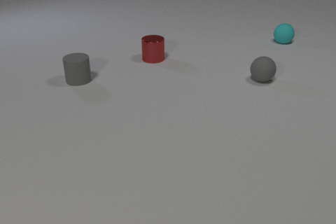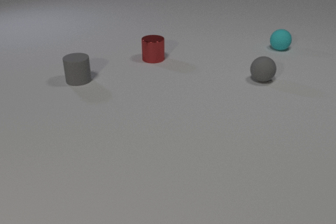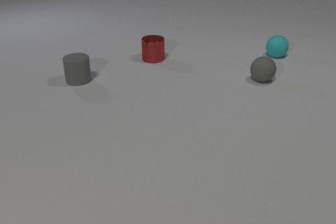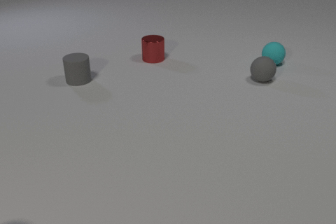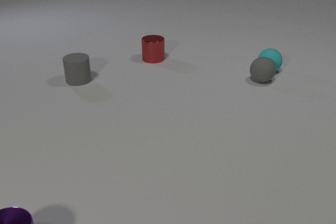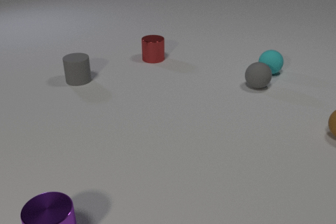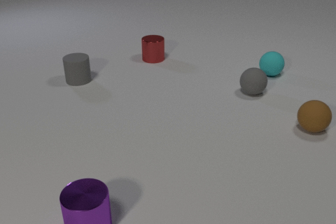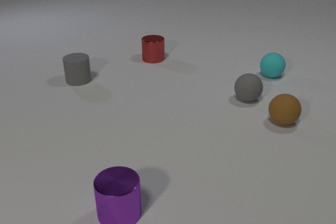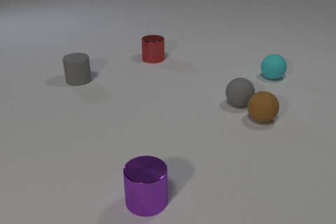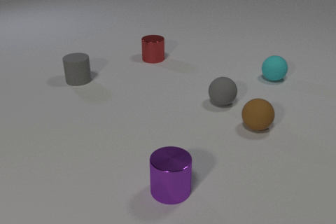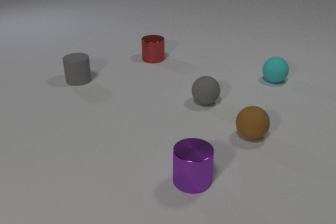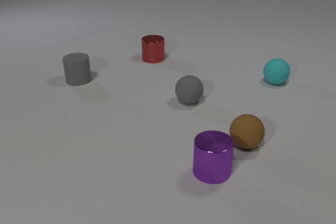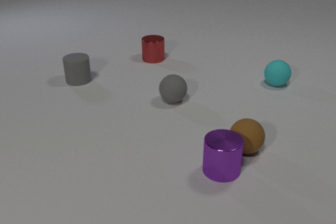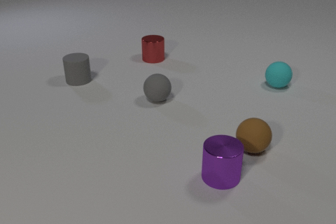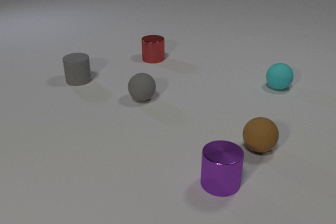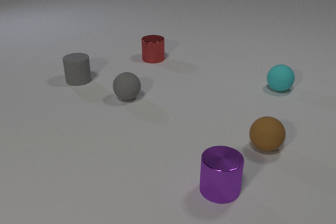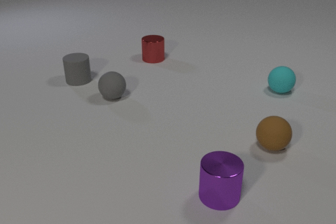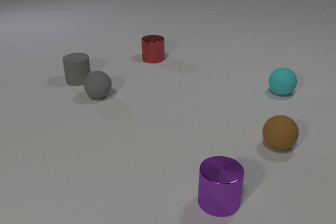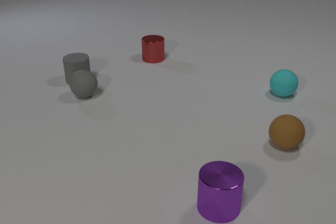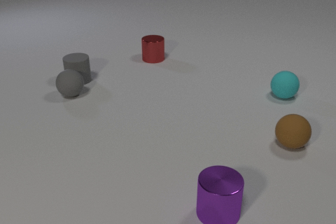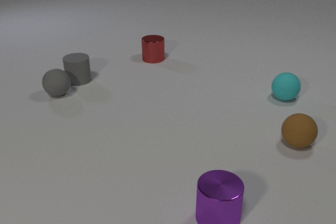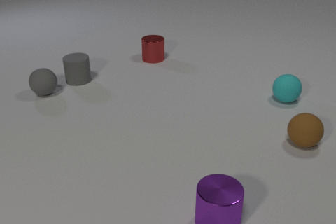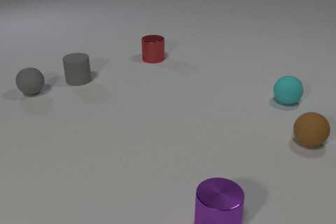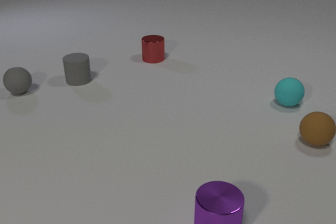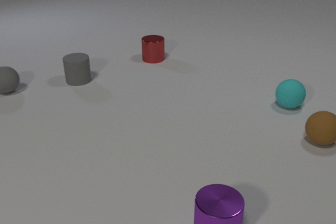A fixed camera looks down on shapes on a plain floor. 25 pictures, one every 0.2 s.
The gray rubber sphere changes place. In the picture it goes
to the left.
The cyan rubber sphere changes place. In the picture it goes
toward the camera.
0.0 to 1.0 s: The cyan rubber sphere rolls toward the camera. The gray rubber sphere rolls toward the camera. The brown rubber sphere comes in at the right edge. The purple metal cylinder comes in at the bottom edge, slides to the right. The cyan rubber sphere and the gray rubber sphere collide.
1.0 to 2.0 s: The cyan rubber sphere rolls toward the camera. The gray rubber sphere rolls to the left and toward the camera. The brown rubber sphere rolls to the left. The purple metal cylinder slides to the right and away from the camera. The gray rubber sphere and the brown rubber sphere collide.
2.0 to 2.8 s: The cyan rubber sphere rolls toward the camera. The gray rubber sphere rolls to the left. The brown rubber sphere rolls toward the camera and to the right. The purple metal cylinder slides to the right. The brown rubber sphere and the purple metal cylinder collide.
2.8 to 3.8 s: The cyan rubber sphere rolls toward the camera. The gray rubber sphere rolls to the left. The brown rubber sphere rolls to the right and away from the camera. The purple metal cylinder slides toward the camera.
3.8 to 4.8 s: The cyan rubber sphere rolls toward the camera. The gray rubber sphere rolls to the left and away from the camera. The brown rubber sphere rolls to the right and away from the camera. The purple metal cylinder slides toward the camera.
Are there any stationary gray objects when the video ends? yes.
How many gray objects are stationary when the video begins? 2.
What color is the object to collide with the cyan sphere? gray.
